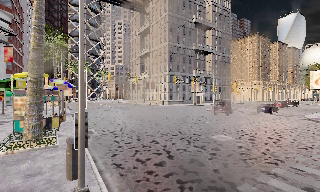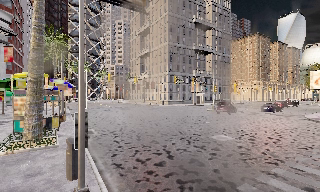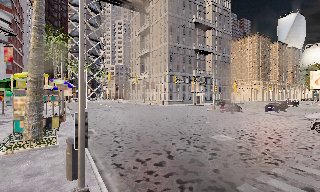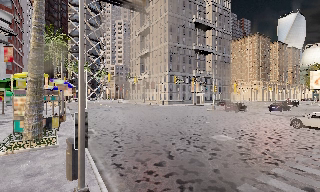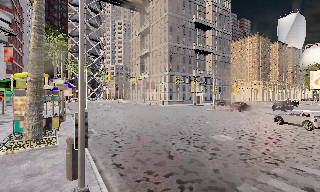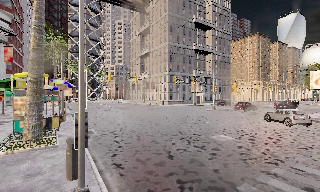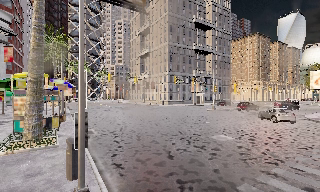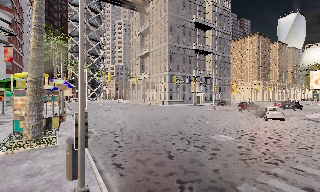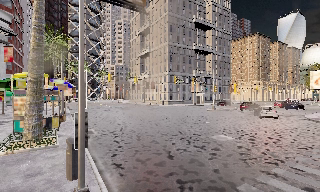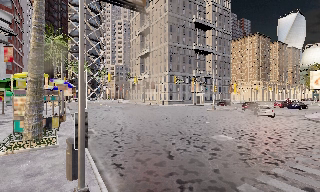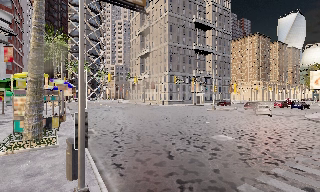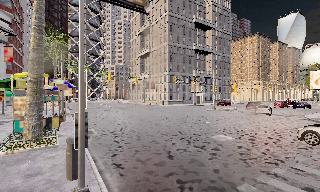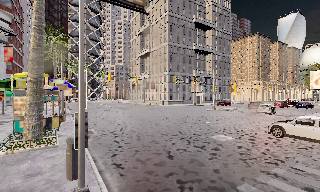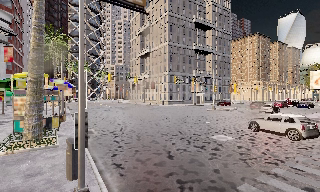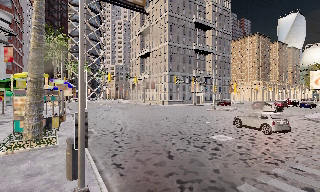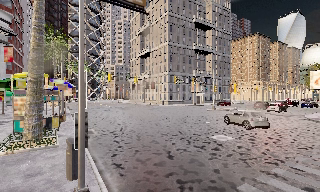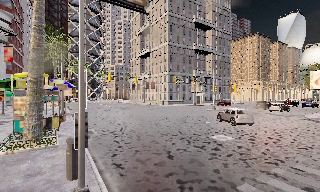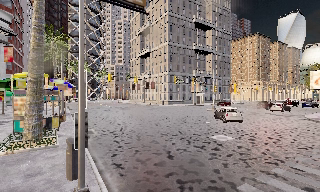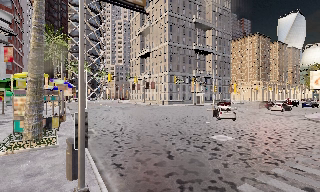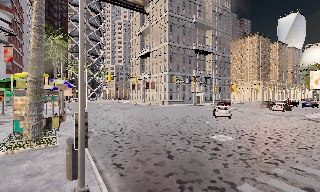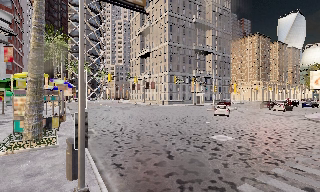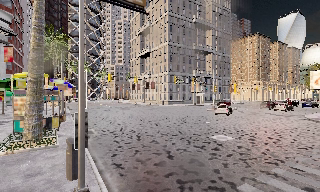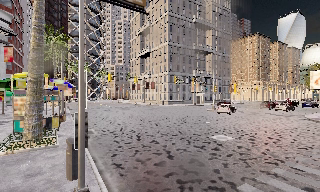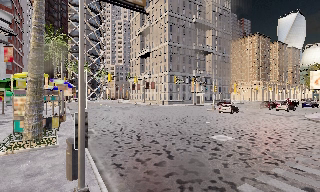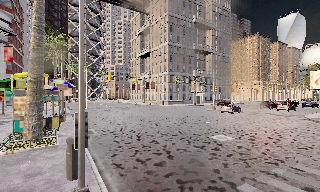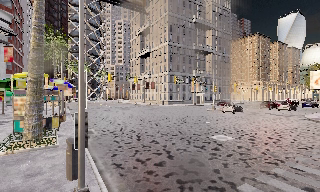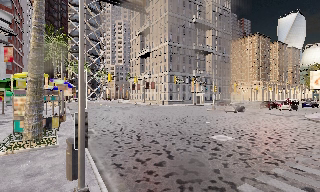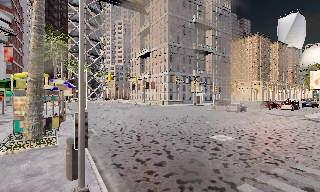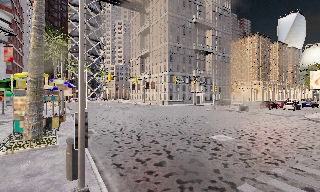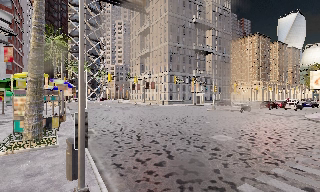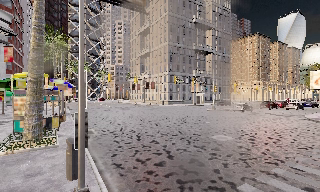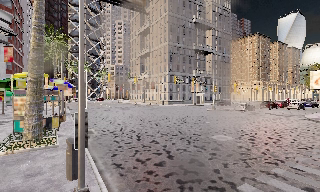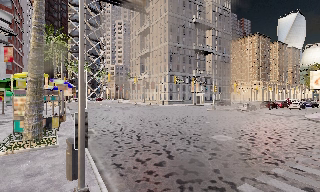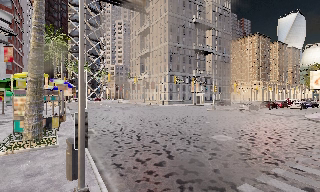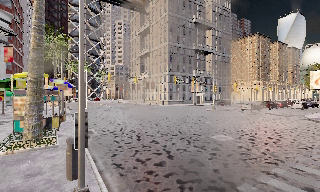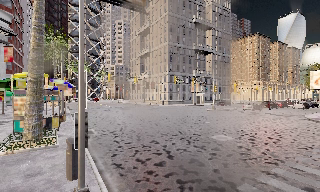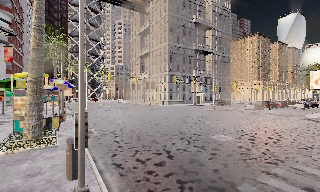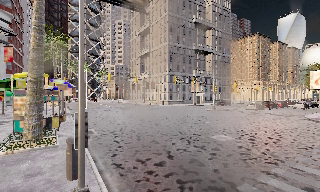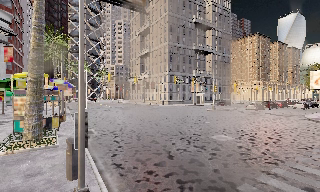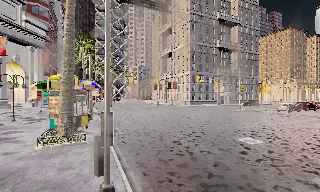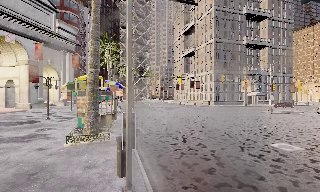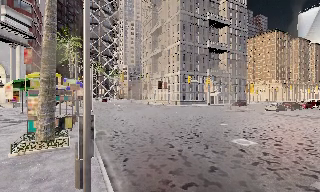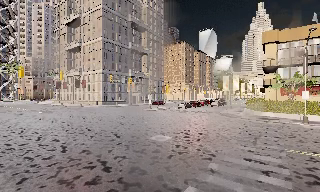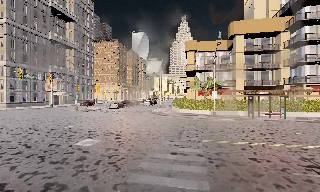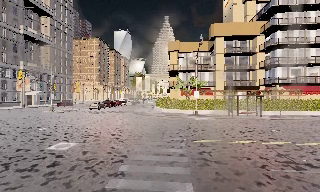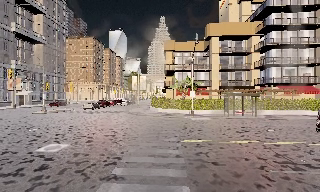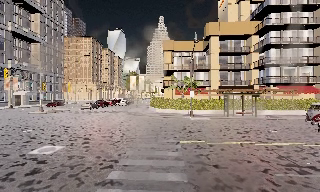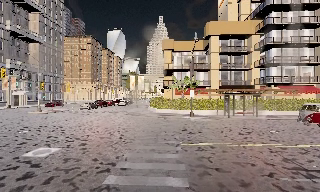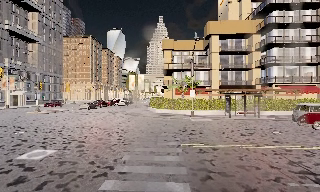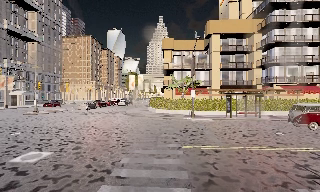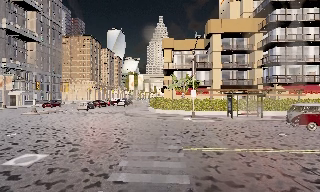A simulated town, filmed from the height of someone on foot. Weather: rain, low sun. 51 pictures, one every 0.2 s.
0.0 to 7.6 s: The camera keeps its place and its aim.
7.6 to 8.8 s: The camera pans to its right, which is clockwise from overhead, by about 50 degrees. It travels forward, about 1.5 m.
8.8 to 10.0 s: The camera travels forward, about 1.5 m, so what stands in front looms larger.
The film runs forward here.
